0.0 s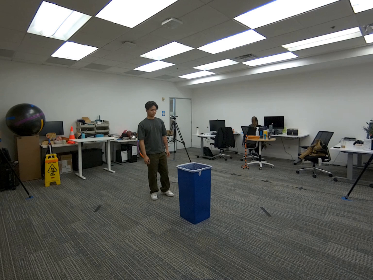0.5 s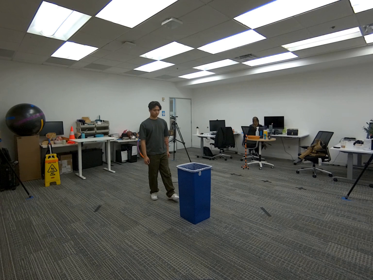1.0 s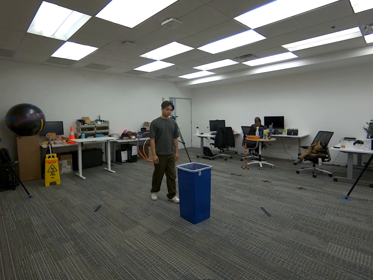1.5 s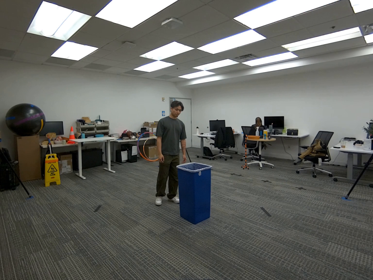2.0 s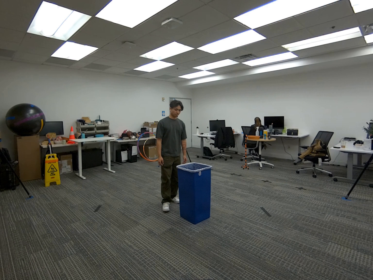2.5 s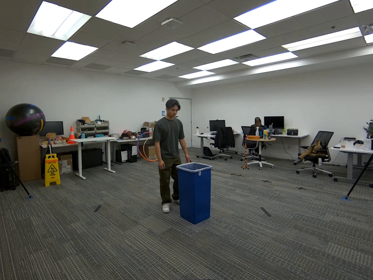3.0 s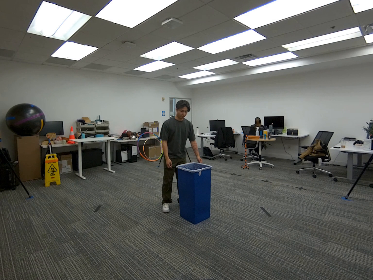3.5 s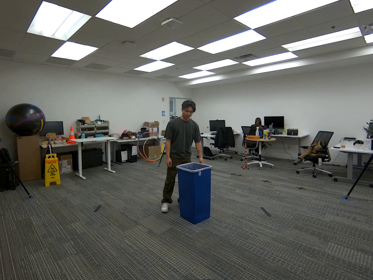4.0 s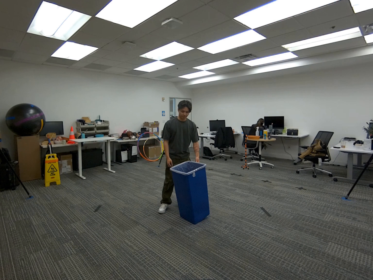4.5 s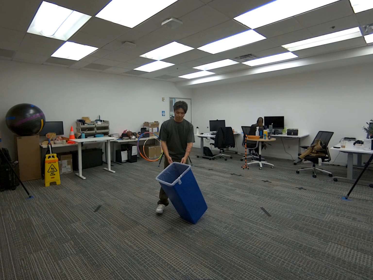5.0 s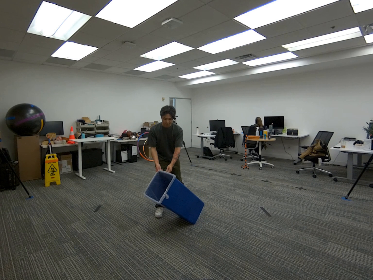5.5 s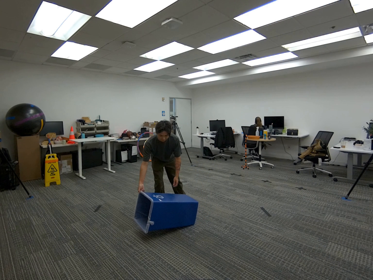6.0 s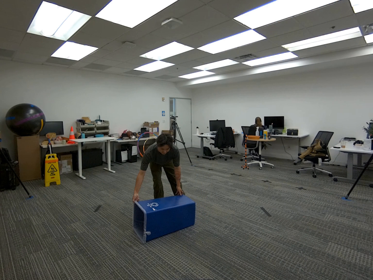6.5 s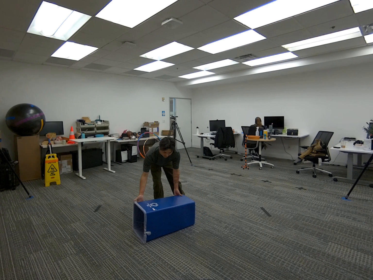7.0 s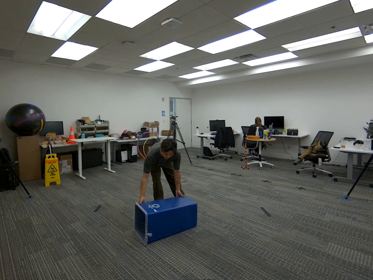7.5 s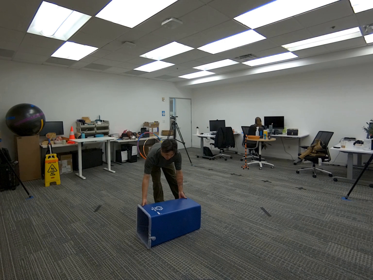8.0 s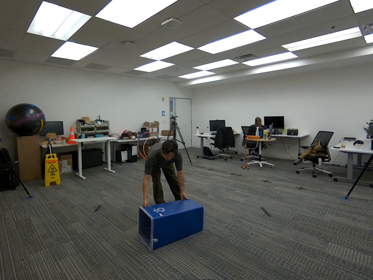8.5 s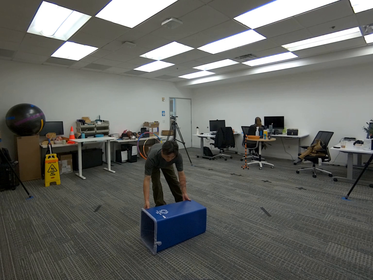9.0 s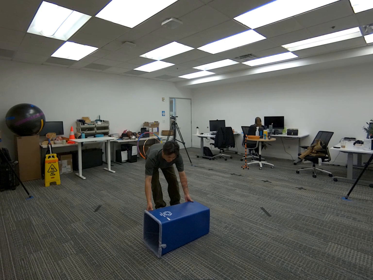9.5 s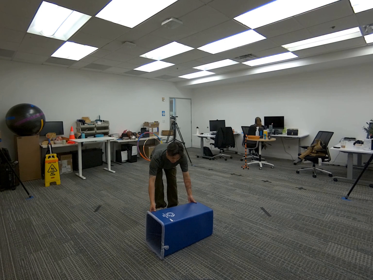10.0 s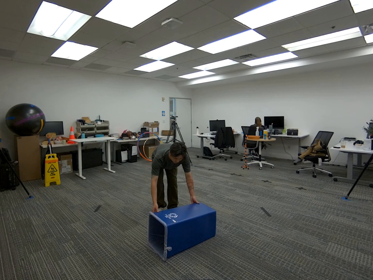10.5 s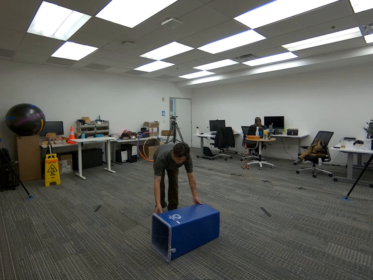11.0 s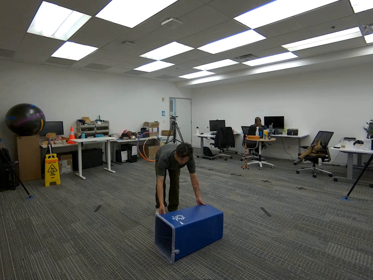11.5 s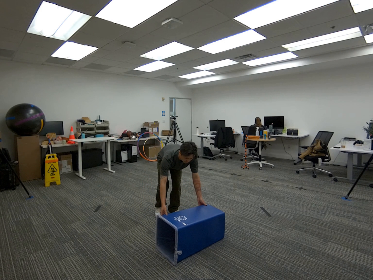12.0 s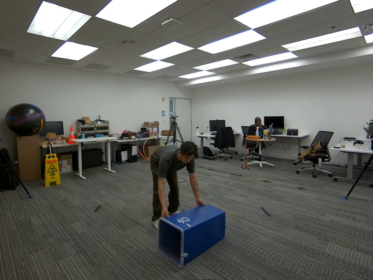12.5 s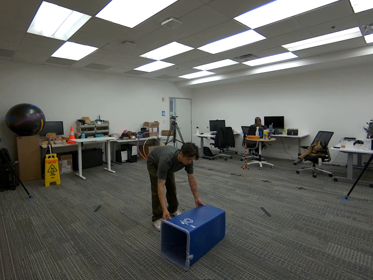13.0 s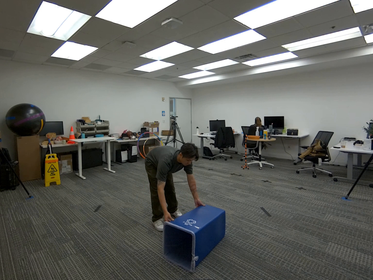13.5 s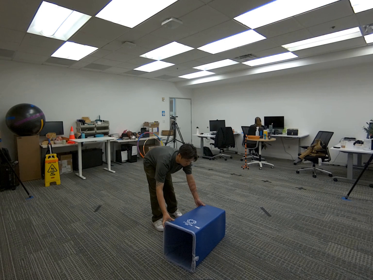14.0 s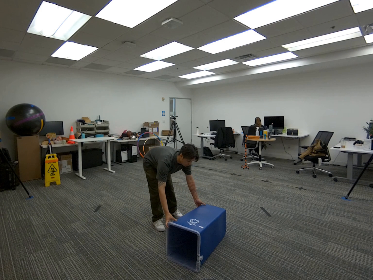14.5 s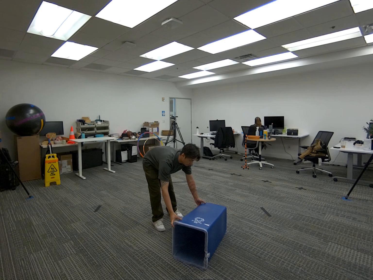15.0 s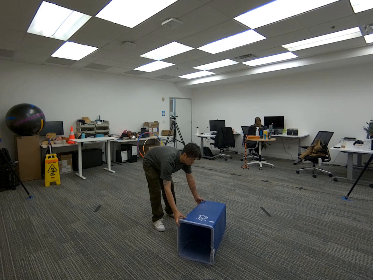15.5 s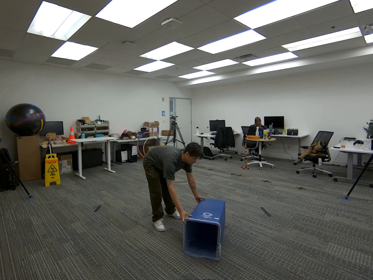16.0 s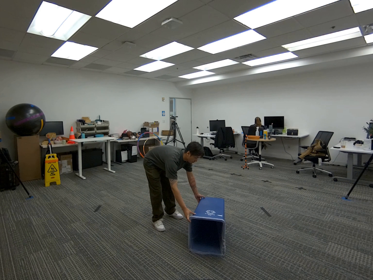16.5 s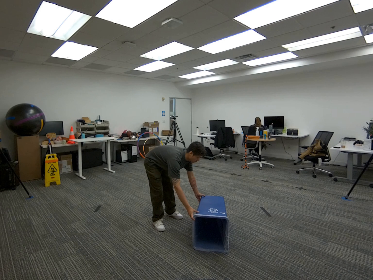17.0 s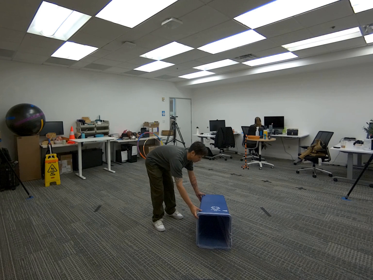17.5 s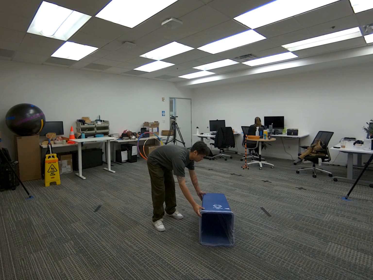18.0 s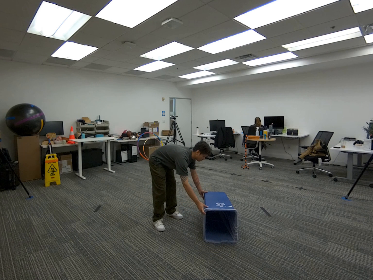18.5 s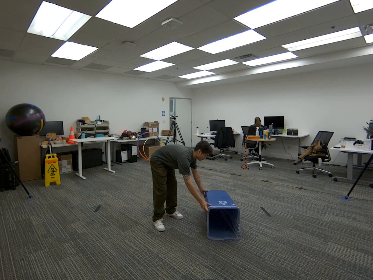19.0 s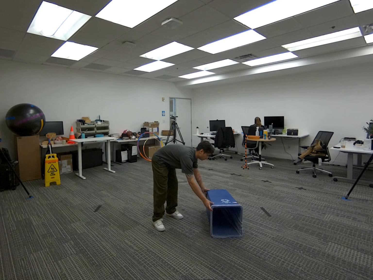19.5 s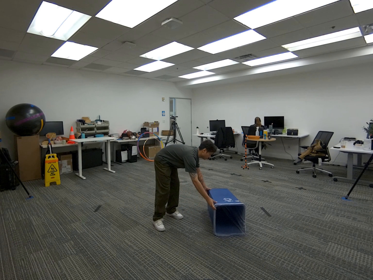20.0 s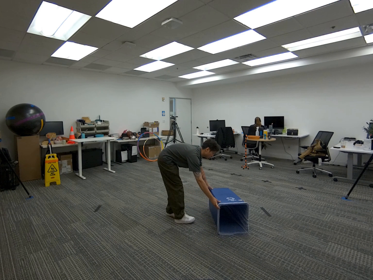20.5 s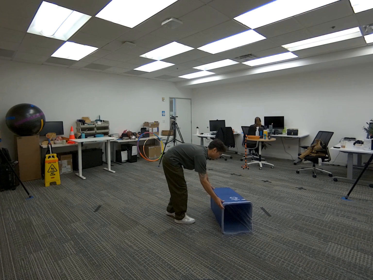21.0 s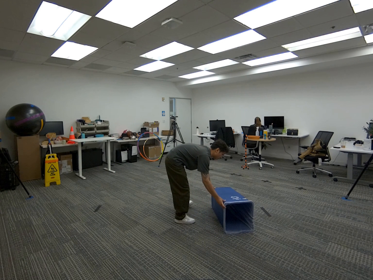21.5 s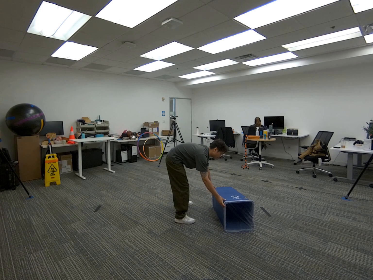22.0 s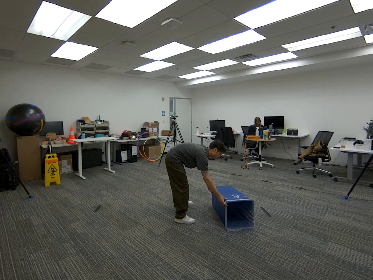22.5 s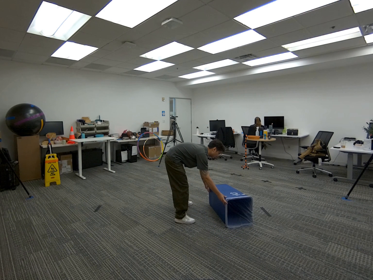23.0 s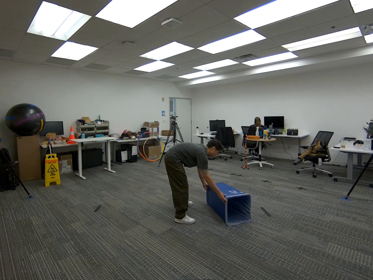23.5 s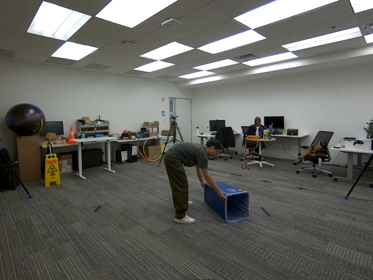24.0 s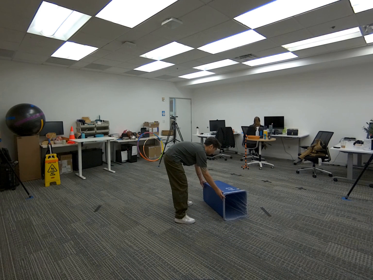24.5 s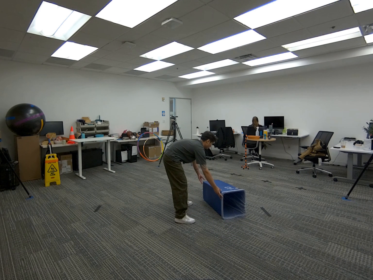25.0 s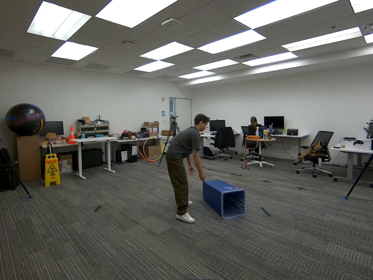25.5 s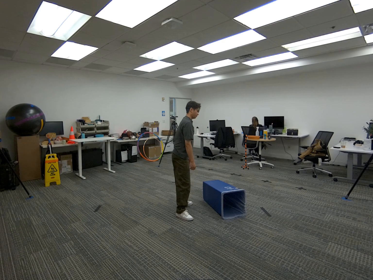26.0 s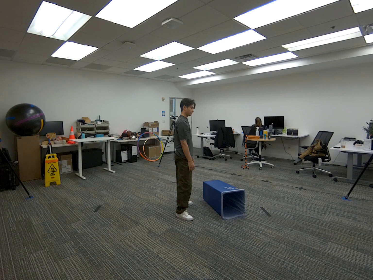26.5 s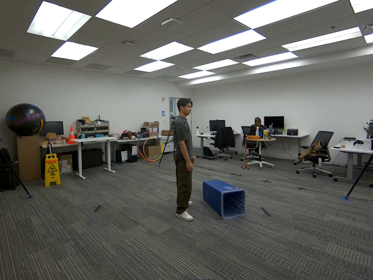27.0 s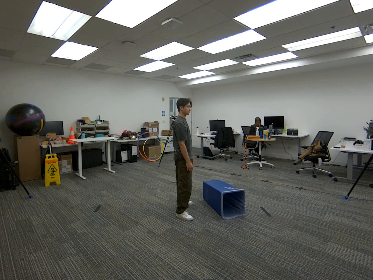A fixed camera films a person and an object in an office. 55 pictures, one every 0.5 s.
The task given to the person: Walk over to the blue trash can and slide the blue trash can side ways.
